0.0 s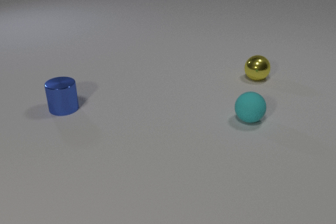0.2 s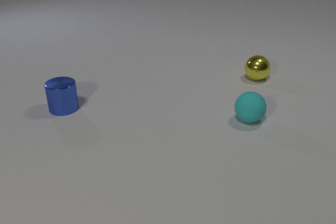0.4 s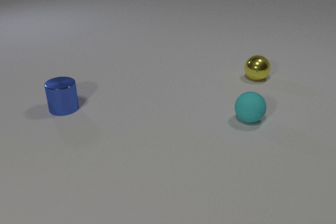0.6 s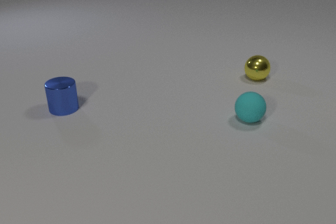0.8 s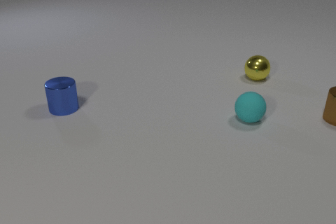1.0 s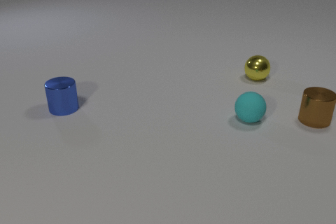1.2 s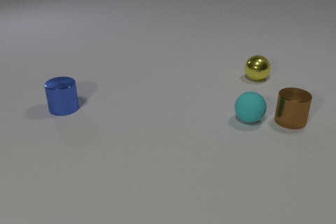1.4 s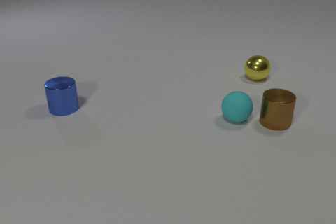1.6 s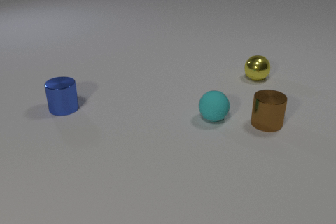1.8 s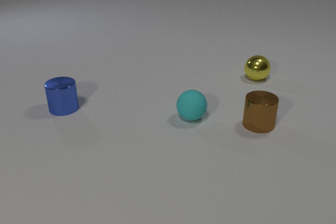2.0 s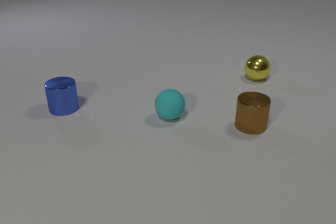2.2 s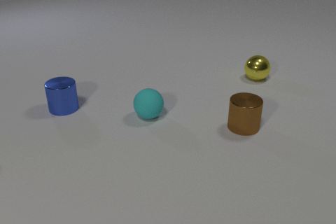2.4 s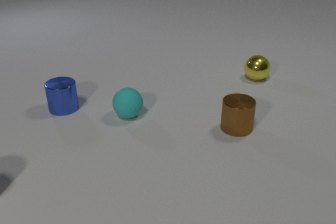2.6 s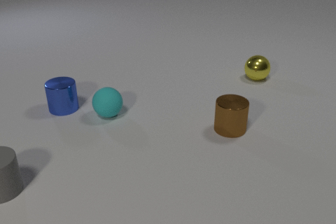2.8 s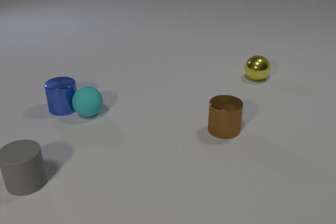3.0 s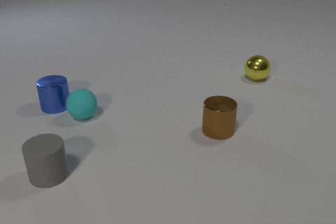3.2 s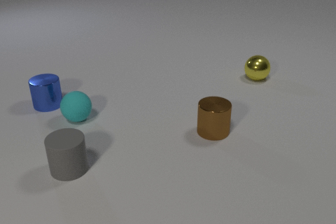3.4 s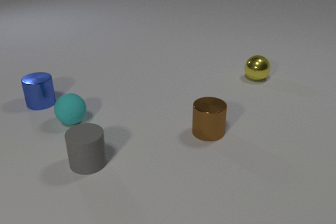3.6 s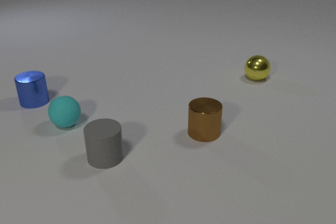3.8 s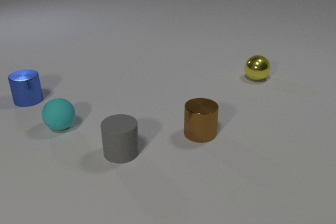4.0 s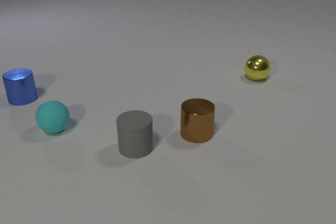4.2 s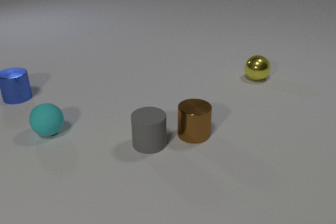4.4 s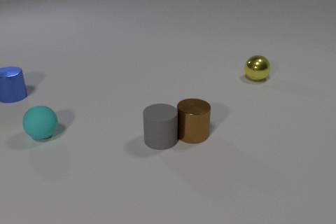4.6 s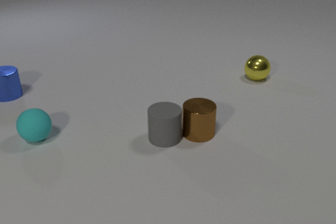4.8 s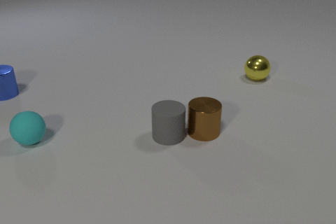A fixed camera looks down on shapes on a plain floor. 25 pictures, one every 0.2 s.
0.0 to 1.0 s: The brown metal cylinder comes in at the right edge, slides to the left and toward the camera.
1.0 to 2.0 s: The brown metal cylinder slides to the left and toward the camera. The cyan rubber sphere rolls to the left. The brown metal cylinder and the cyan rubber sphere collide.
2.0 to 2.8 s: The brown metal cylinder slides to the left and toward the camera. The cyan rubber sphere rolls to the left. The gray rubber cylinder comes in at the left edge, slides to the right. The cyan rubber sphere and the blue metal cylinder collide.
2.8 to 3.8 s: The brown metal cylinder slides to the left. The cyan rubber sphere rolls to the left and toward the camera. The gray rubber cylinder slides to the right. The blue metal cylinder slides to the left and away from the camera.
3.8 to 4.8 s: The brown metal cylinder moves, and ends about where it began. The cyan rubber sphere rolls to the left and toward the camera. The gray rubber cylinder slides to the right and away from the camera. The blue metal cylinder slides to the left and away from the camera. The brown metal cylinder and the gray rubber cylinder collide.
What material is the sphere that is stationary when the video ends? metal.
How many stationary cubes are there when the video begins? 0.
How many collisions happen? 3.
